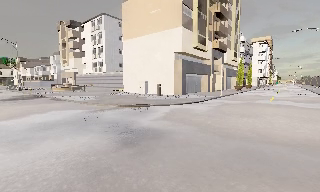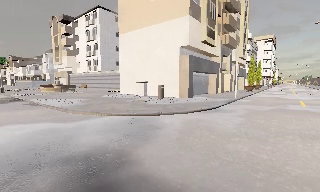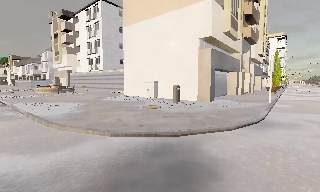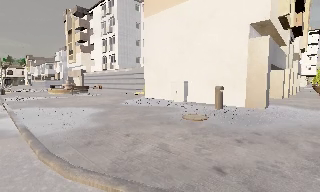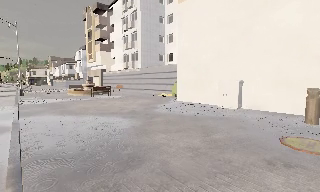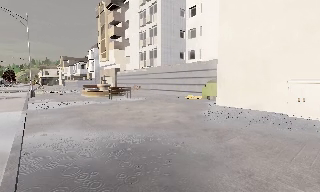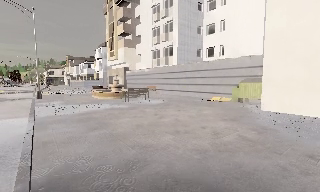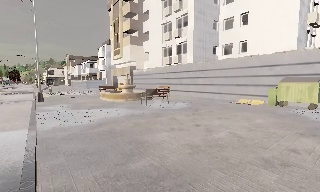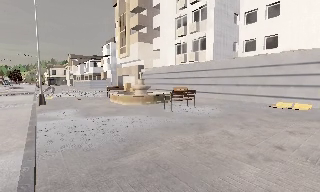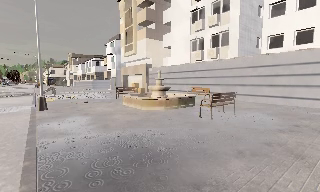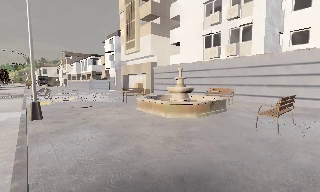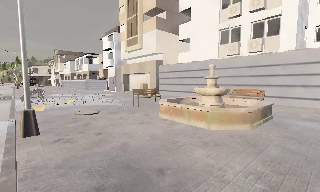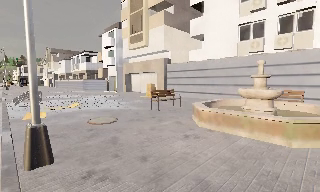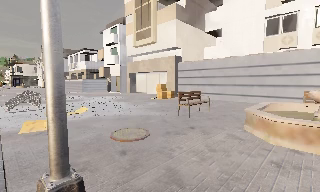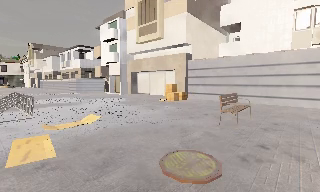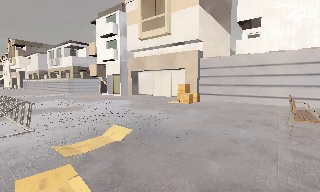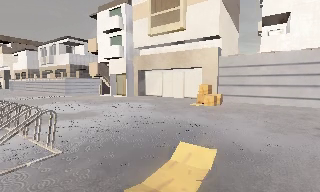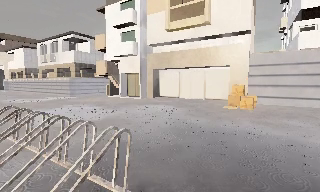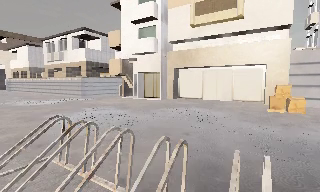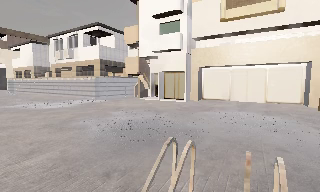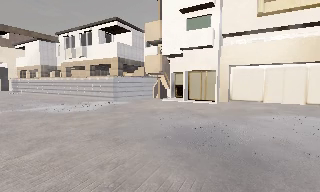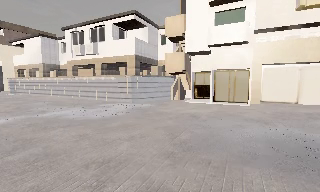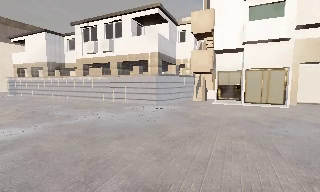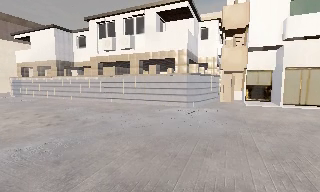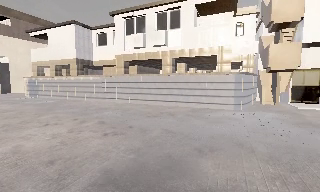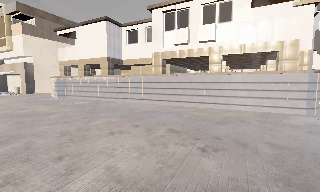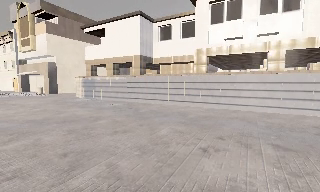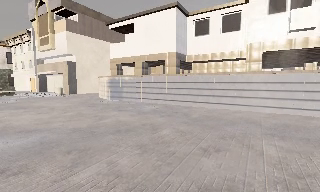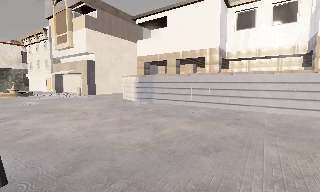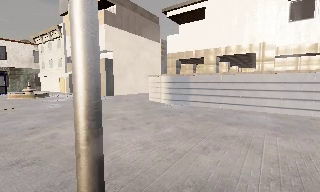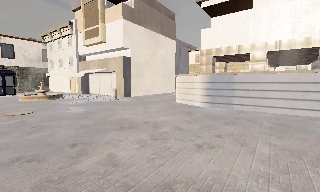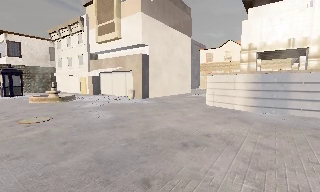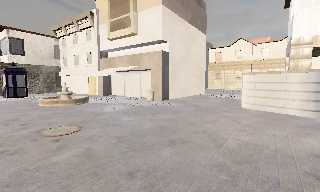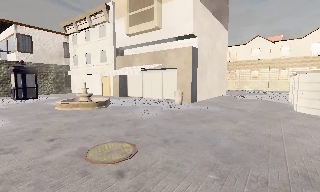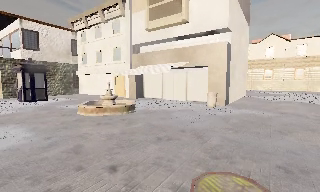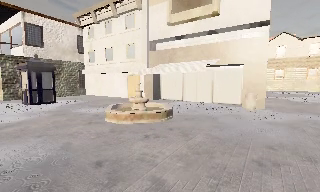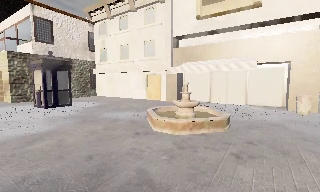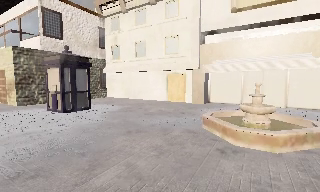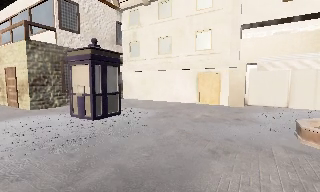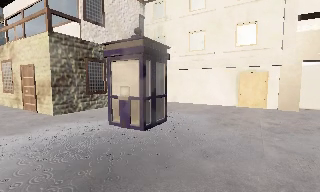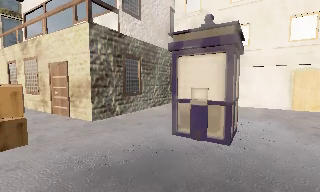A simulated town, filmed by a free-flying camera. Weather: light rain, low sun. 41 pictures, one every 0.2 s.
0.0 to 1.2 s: The camera pans to its left, which is counterclockwise from overhead, by about 15 degrees. It travels forward and to its left, about 16 m, so what stands in front looms larger.
1.2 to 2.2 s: The camera travels forward and to its left, about 11 m, so what stands in front looms larger.
2.2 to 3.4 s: The camera pans to its right, which is clockwise from overhead, by about 15 degrees. It travels to its left and forward, about 13 m, so close, fixed things drift to the right.
3.4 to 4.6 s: The camera travels to its left and forward, about 13 m, so close, fixed things drift to the right.
4.6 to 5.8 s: The camera pans to its left, which is counterclockwise from overhead, by about 10 degrees. It travels to its left and forward, about 14 m, so close, fixed things drift to the right.
5.8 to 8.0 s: The camera travels to its left and forward, about 25 m, so close, fixed things drift to the right.
The film runs forward here.
